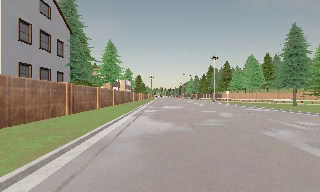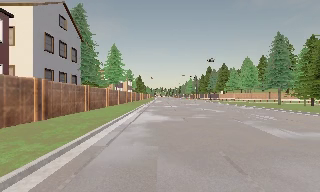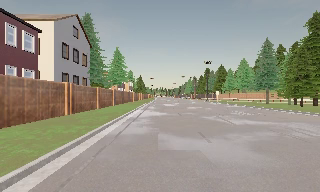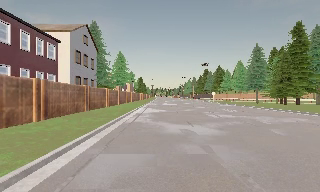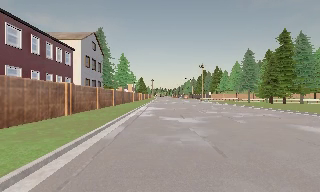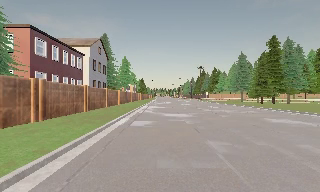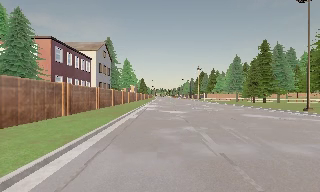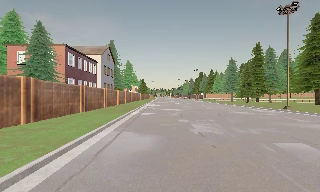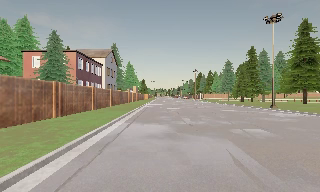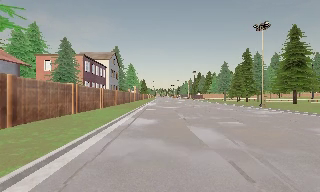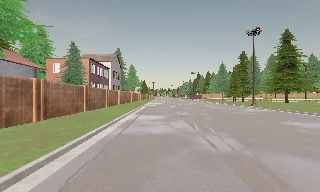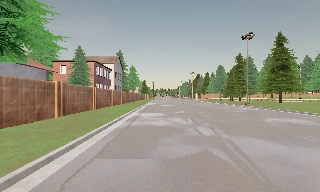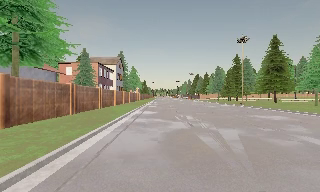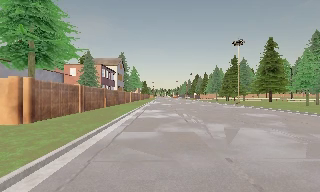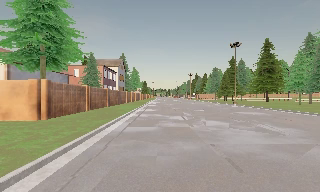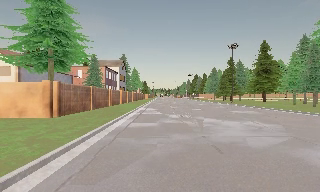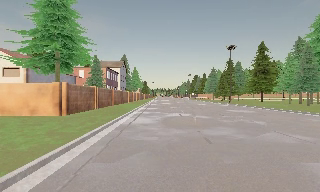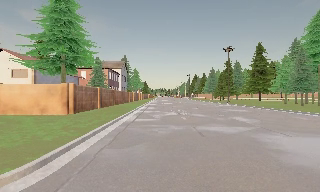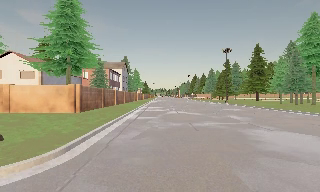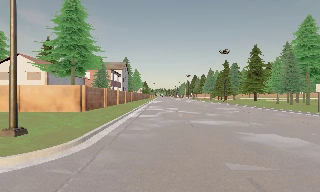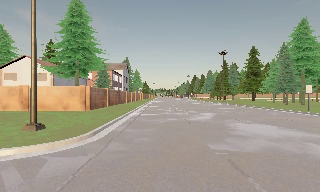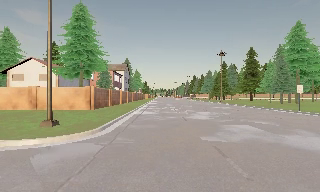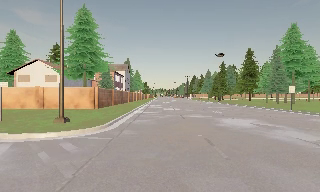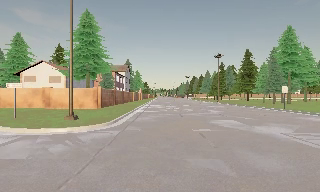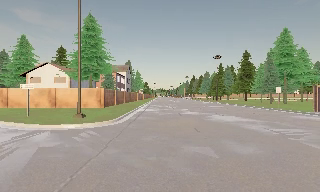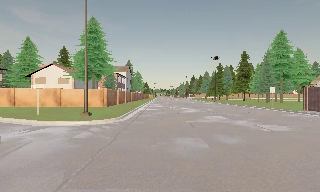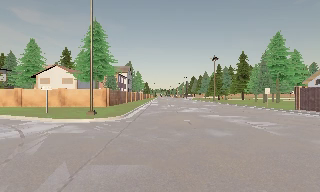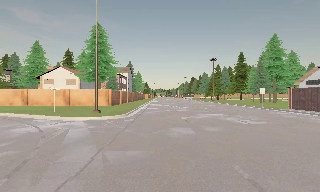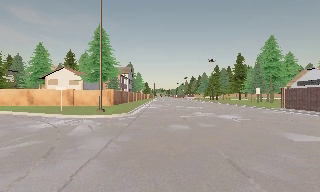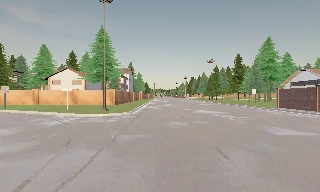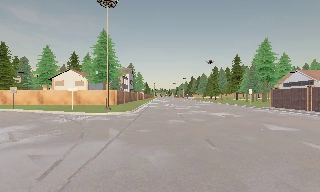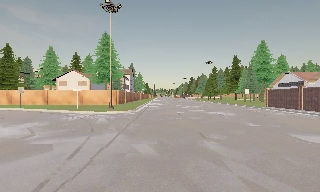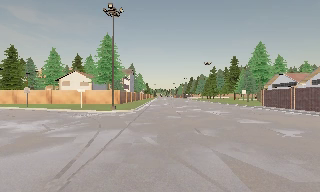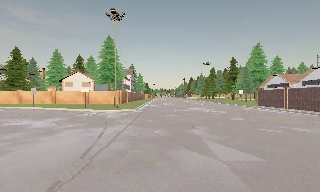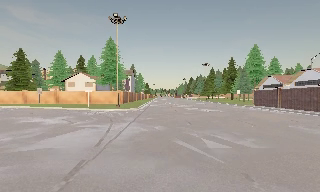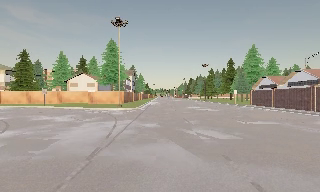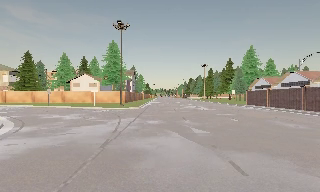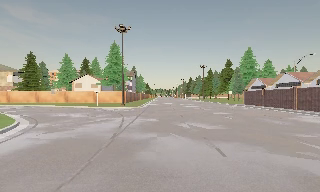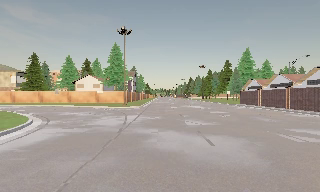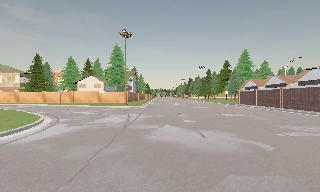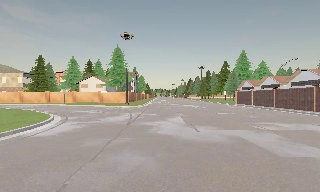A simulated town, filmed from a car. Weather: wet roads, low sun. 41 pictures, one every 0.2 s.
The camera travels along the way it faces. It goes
backward.
0.0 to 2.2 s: The camera travels backward, about 30 m, so what stands in front gets smaller.
2.2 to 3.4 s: The camera travels backward, about 7 m, so what stands in front gets smaller. It loses speed.
3.4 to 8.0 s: The camera travels backward, about 25 m, so what stands in front gets smaller.
The film runs backward here.
